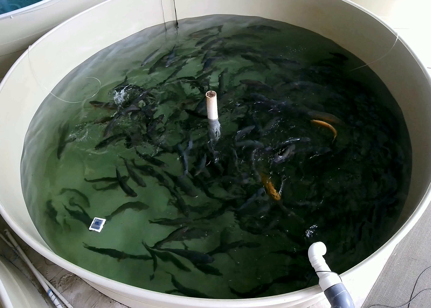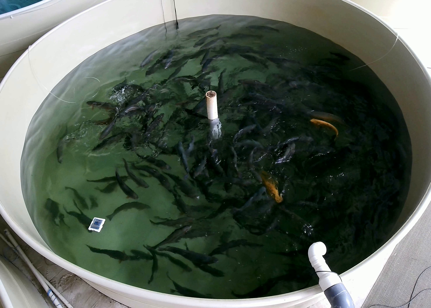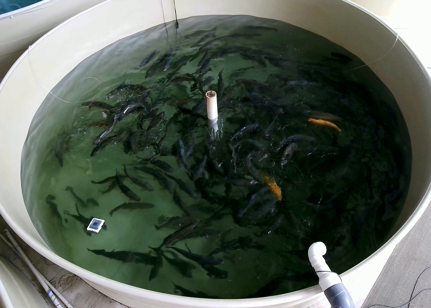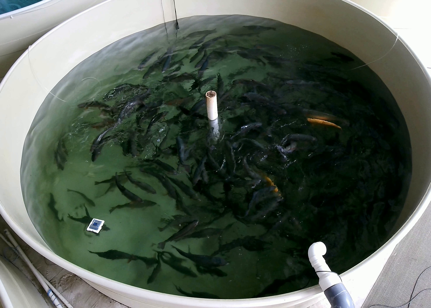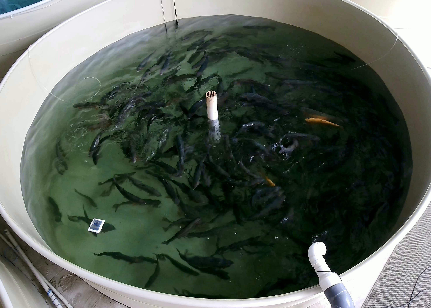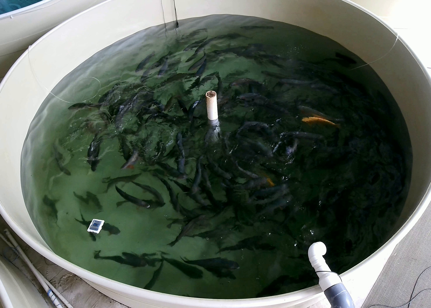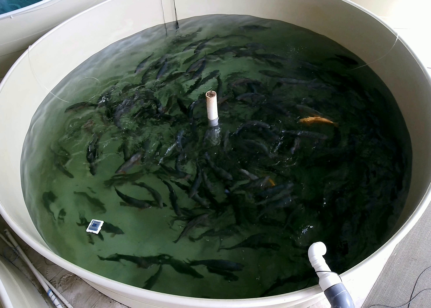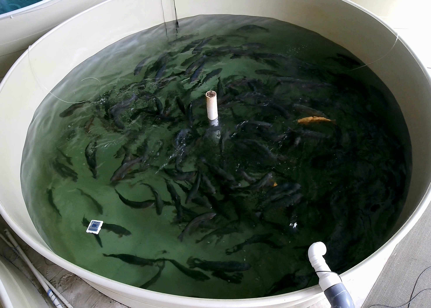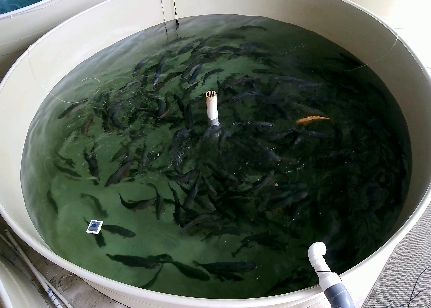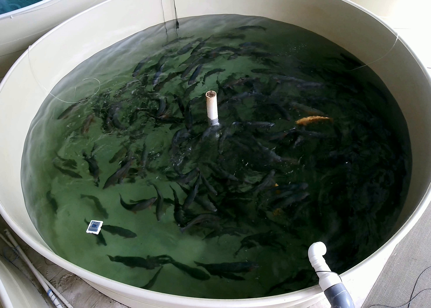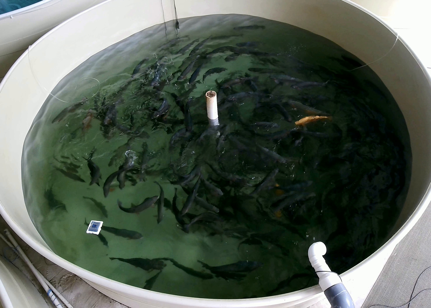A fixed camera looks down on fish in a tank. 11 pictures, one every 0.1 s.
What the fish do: Foraging.
